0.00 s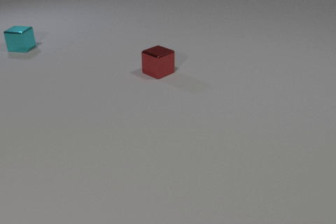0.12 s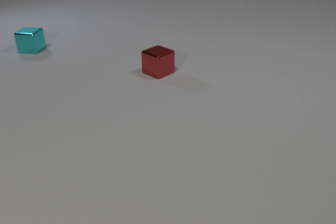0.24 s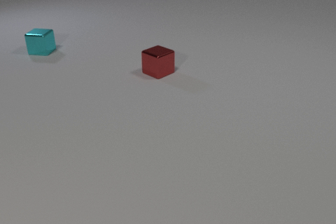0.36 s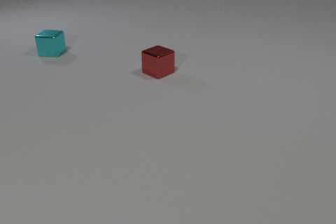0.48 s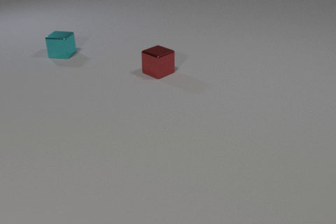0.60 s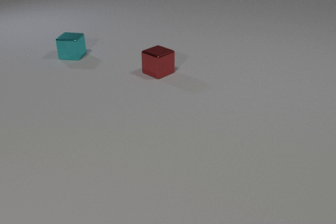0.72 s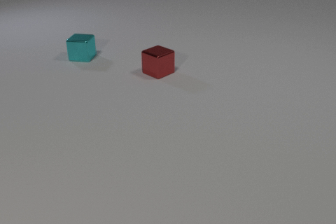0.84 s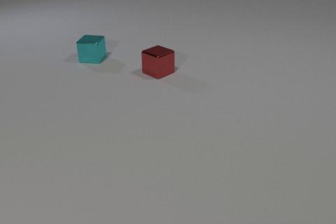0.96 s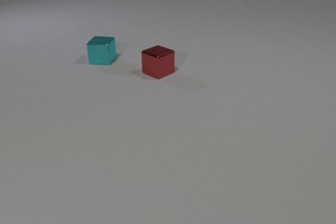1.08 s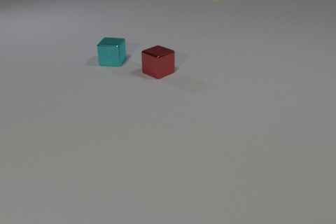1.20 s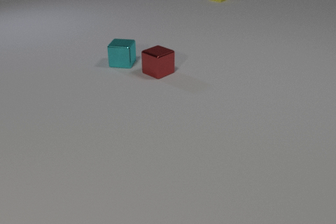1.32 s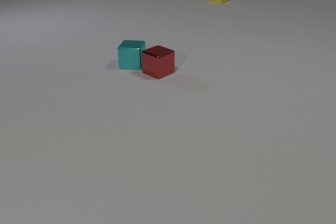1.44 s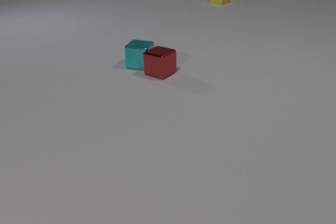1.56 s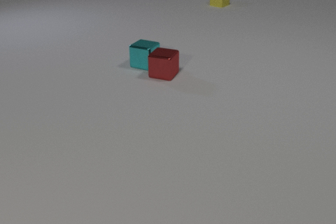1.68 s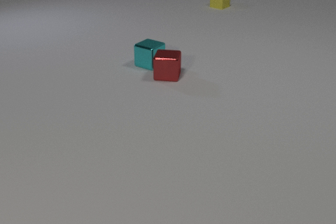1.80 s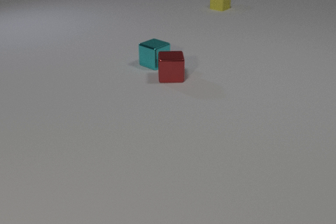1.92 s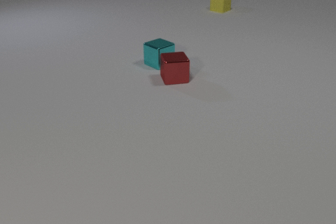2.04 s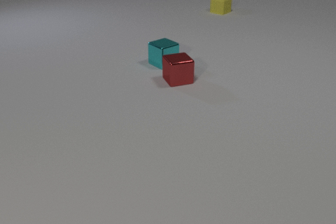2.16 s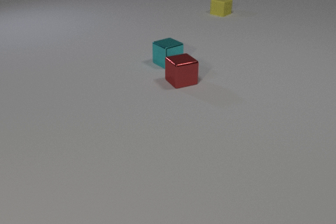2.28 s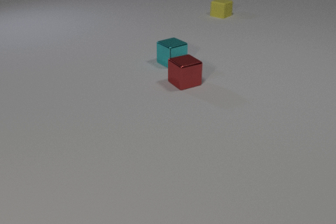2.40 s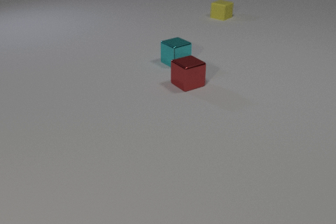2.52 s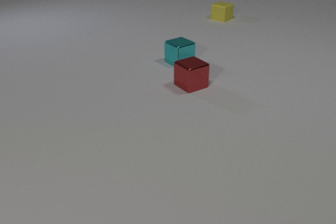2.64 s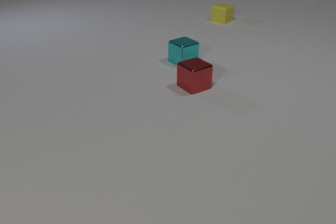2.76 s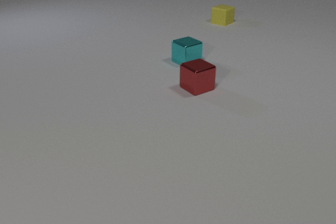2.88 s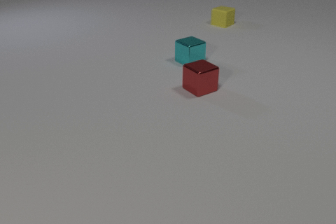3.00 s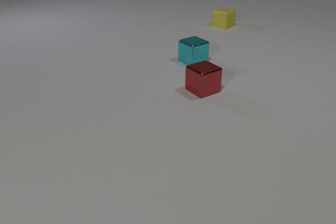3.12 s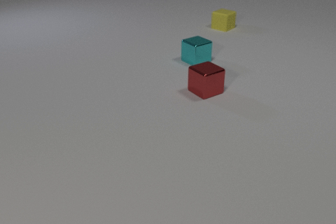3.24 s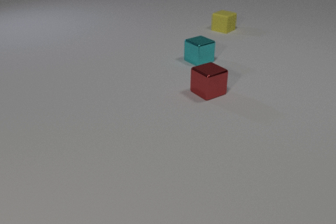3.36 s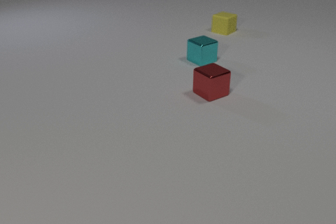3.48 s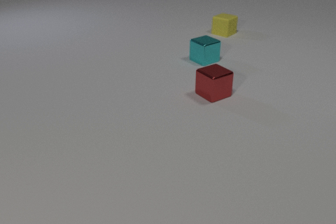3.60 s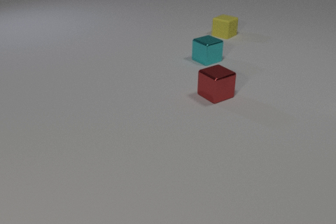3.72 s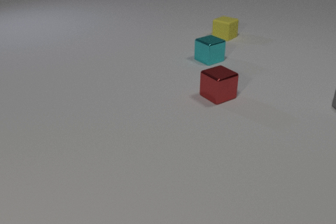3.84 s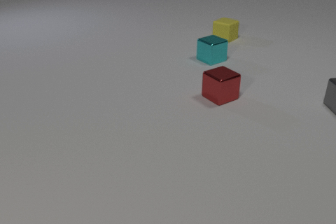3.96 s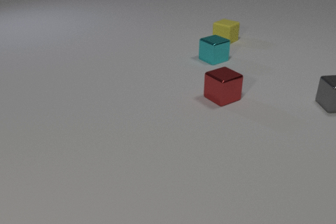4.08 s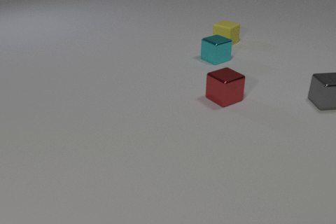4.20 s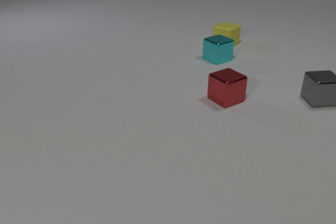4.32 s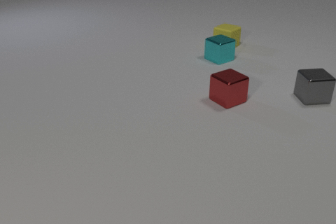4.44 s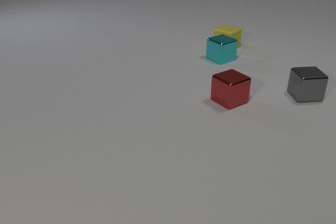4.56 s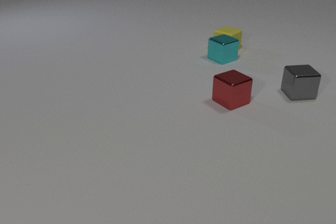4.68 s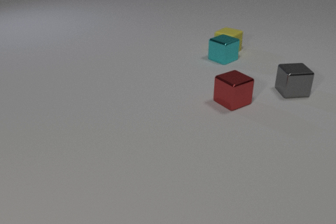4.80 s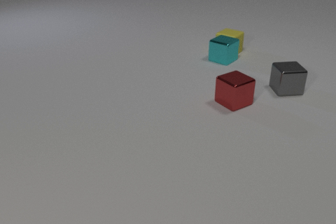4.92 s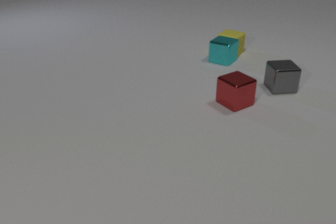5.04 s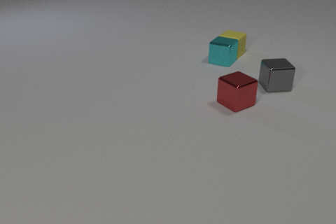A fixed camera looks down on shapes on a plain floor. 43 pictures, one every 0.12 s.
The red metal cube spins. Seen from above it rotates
counterclockwise.
The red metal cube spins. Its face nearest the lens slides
to the right.
0.00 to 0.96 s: The cyan metal cube slides to the right and toward the camera. The yellow rubber cube comes in at the top edge, slides toward the camera.
0.96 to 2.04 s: The cyan metal cube slides to the right, spins clockwise seen from above by about 45 degrees, its near face sliding to the left. The red metal cube slides to the right and toward the camera, spins counterclockwise seen from above by about 60 degrees, its near face sliding to the right. The yellow rubber cube slides toward the camera. The cyan metal cube and the red metal cube collide.
2.04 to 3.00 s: The cyan metal cube slides to the right. The red metal cube slides to the right and toward the camera. The yellow rubber cube slides toward the camera.
3.00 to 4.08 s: The cyan metal cube slides to the right. The red metal cube slides to the right and toward the camera. The yellow rubber cube slides toward the camera. The gray metal cube comes in at the right edge, slides to the left.
4.08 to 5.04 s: The cyan metal cube slides to the right, spins counterclockwise seen from above by about 30 degrees, its near face sliding to the right. The red metal cube slides to the right and toward the camera. The yellow rubber cube slides toward the camera. The gray metal cube slides to the left and away from the camera. The cyan metal cube and the yellow rubber cube collide.
How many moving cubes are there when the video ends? 4.
What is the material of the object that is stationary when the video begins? metal.
Are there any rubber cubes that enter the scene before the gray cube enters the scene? yes.
